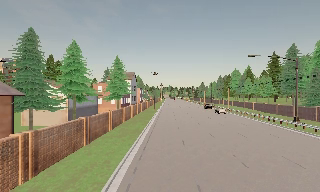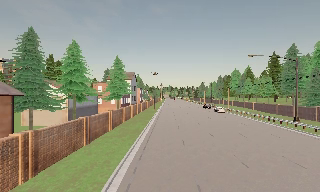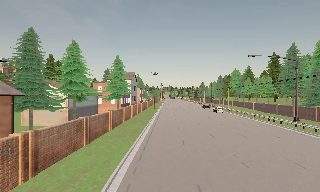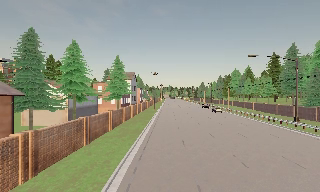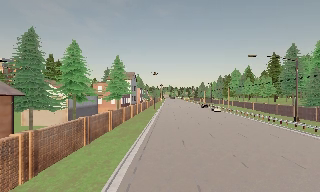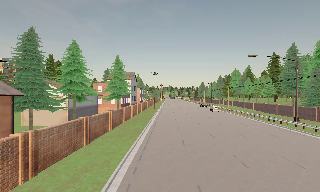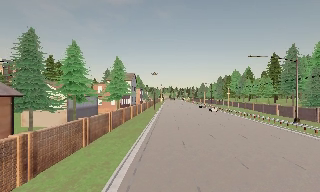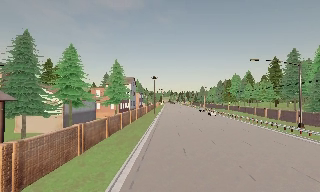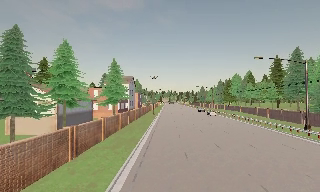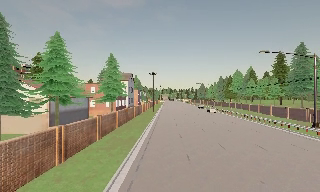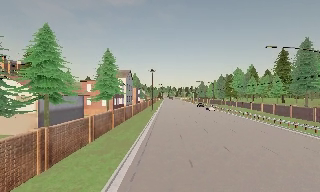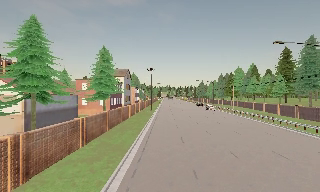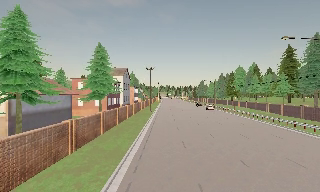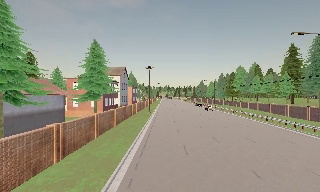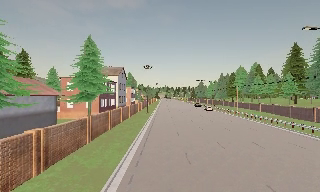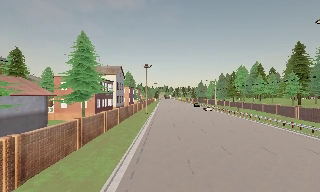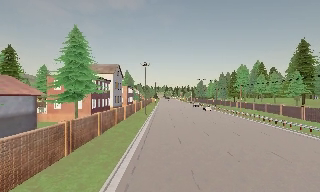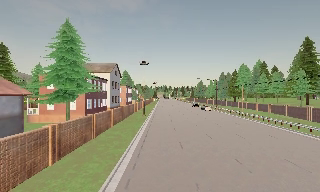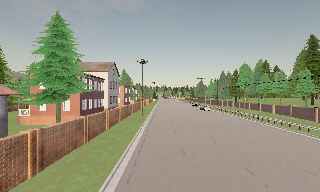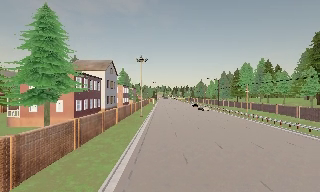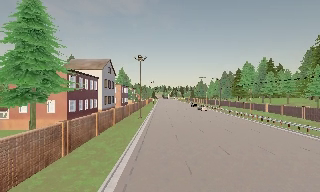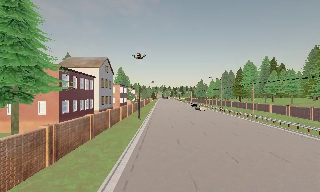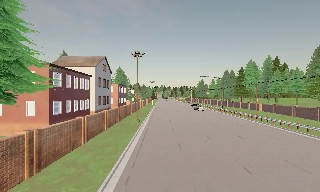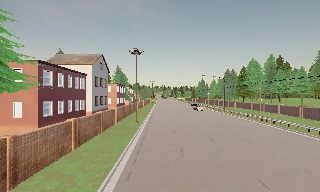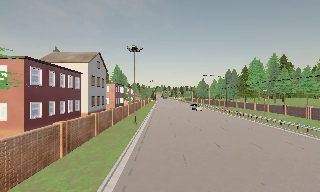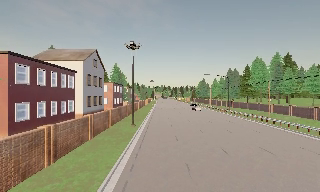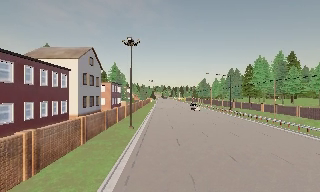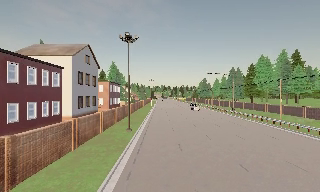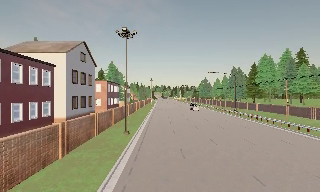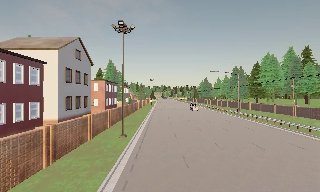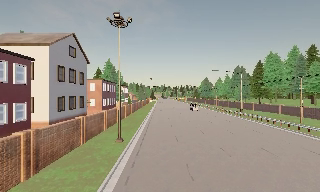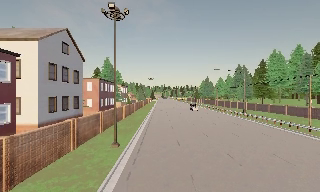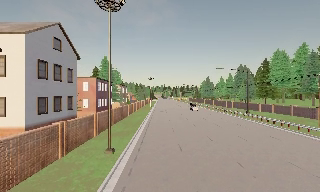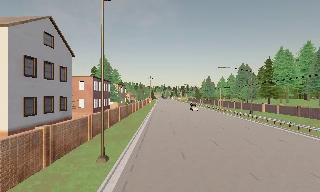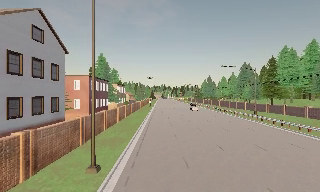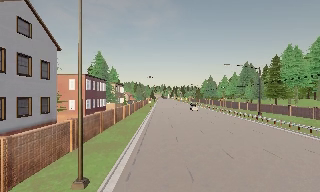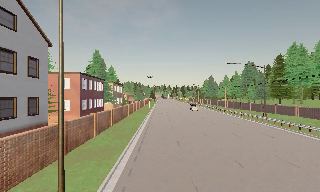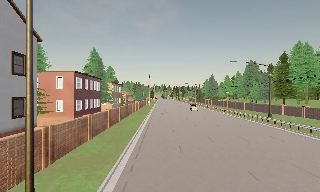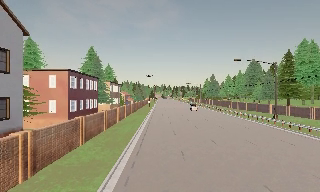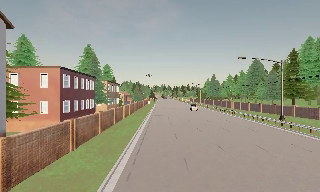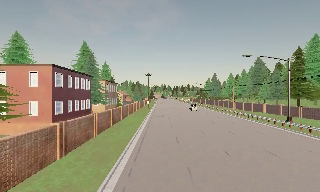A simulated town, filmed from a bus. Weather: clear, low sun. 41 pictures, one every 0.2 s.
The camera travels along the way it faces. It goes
forward.
0.0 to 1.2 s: The camera keeps its place and its aim.
1.2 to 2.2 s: The camera travels forward, about 6 m, so what stands in front looms larger. It gains speed.
2.2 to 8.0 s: The camera travels forward, about 45 m, so what stands in front looms larger.
The film runs forward here.
